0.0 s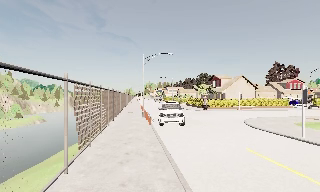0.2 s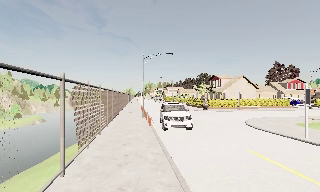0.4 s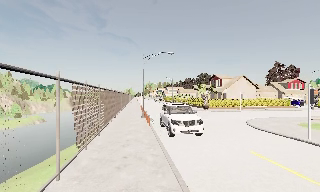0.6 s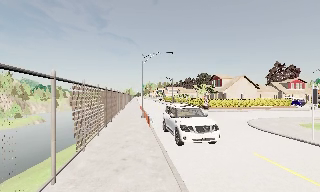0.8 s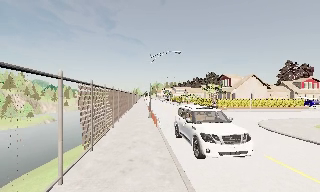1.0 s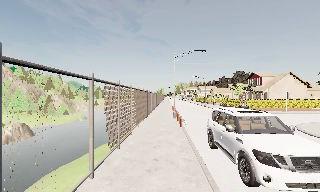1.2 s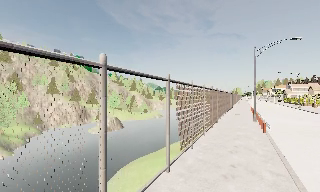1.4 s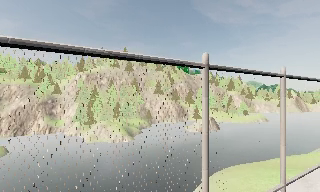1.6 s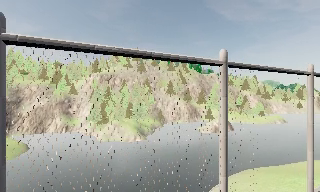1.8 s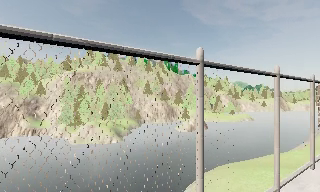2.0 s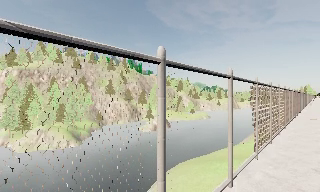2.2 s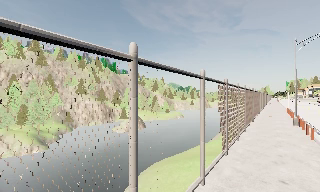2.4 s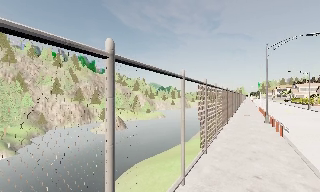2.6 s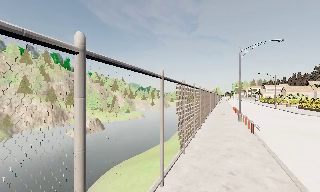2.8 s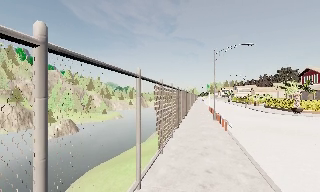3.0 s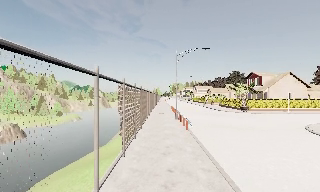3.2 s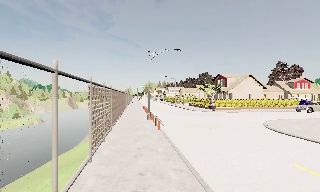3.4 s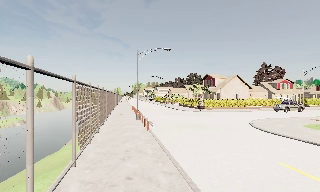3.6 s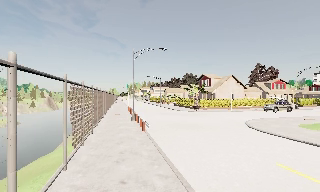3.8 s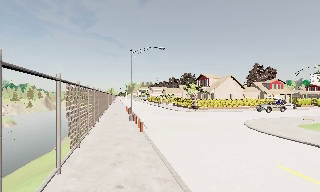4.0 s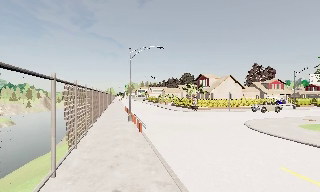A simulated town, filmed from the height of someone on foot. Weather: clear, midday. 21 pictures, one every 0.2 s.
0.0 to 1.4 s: The scene slides to the right, as the camera pans about 70 degrees to its left. It travels forward, about 1 m.
1.4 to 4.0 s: The camera pans to its right, which is clockwise from overhead, by about 75 degrees. It travels forward, about 2 m.
The film runs forward here.
